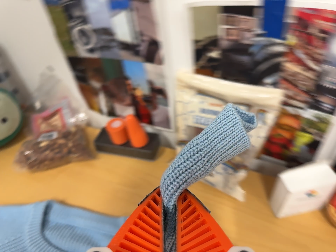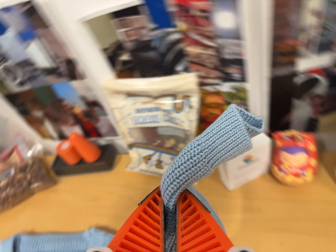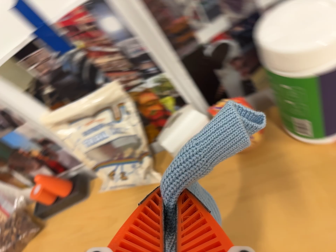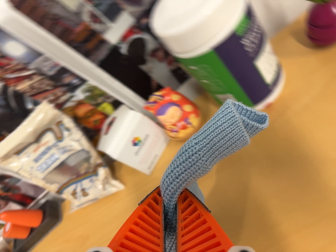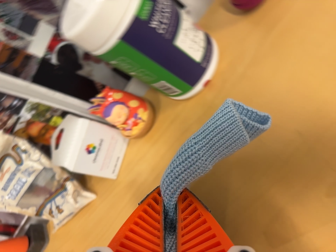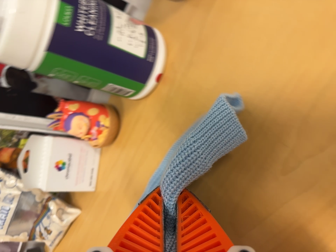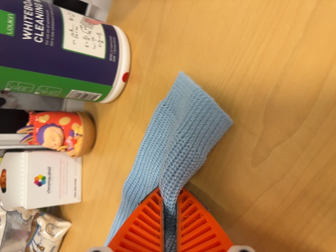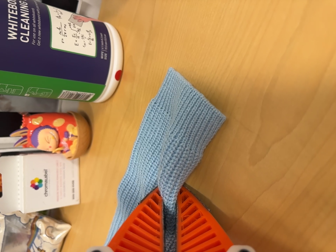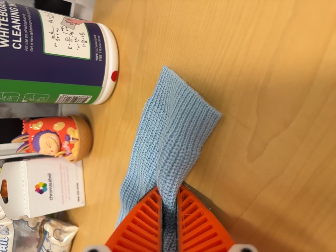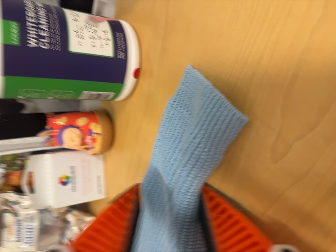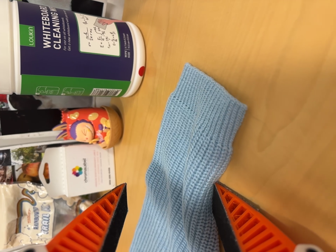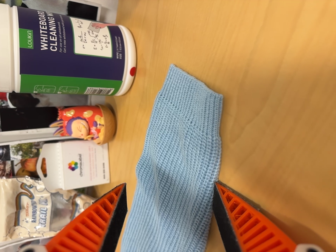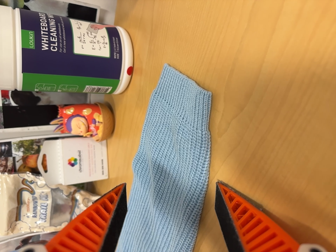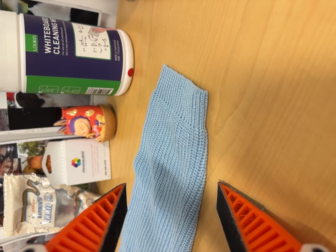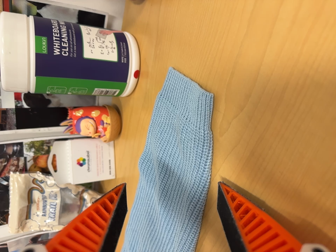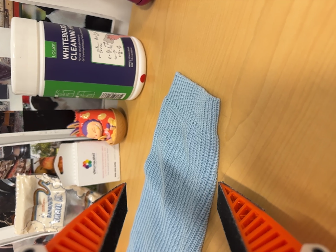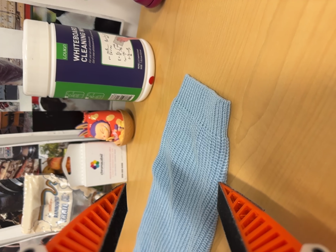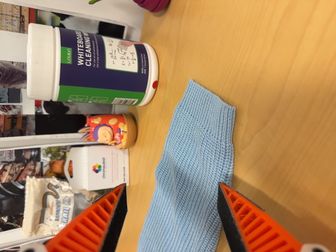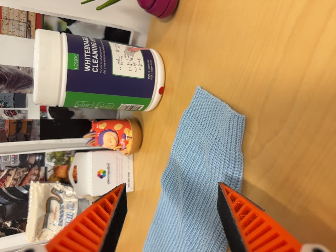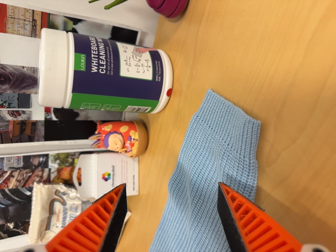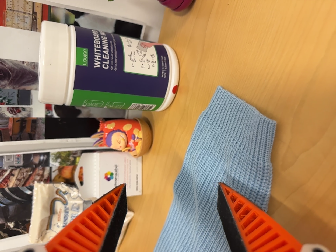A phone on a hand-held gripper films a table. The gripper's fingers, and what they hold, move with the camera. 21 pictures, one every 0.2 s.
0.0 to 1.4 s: The camera travels to its right, about 40 cm, so close, fixed things drift to the left. It rolls about its line of sight by about 85 degrees, and the scene rotates counterclockwise.
1.4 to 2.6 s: The camera travels backward and to its right, about 7 cm, so what stands in front gets smaller.
2.6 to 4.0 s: The camera shifts only a little, or ends up much as it began.
The film runs backward here.
